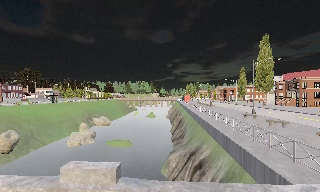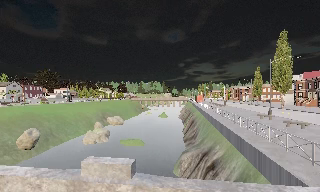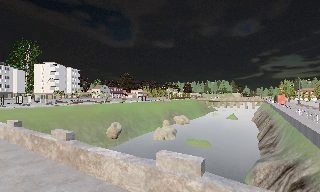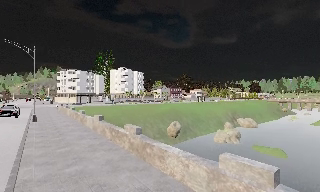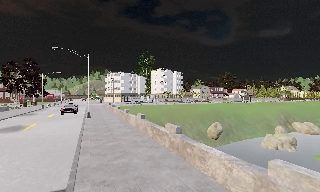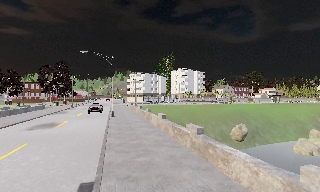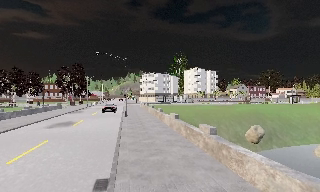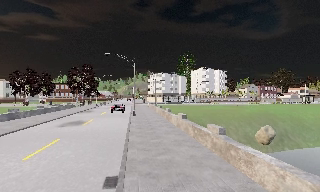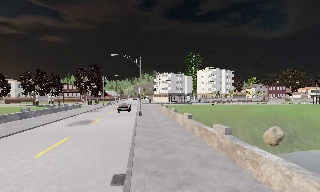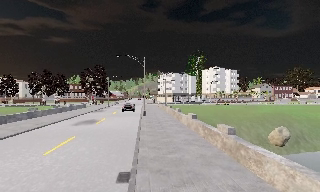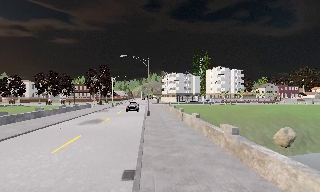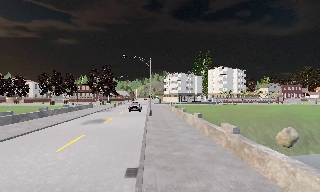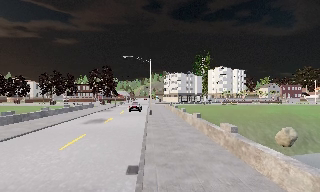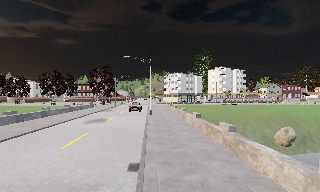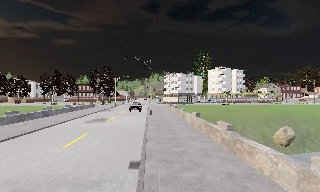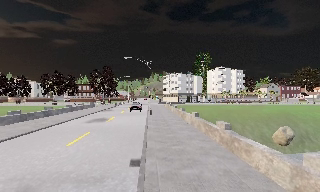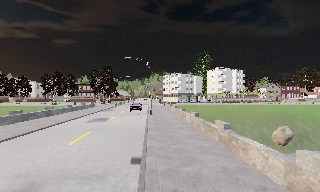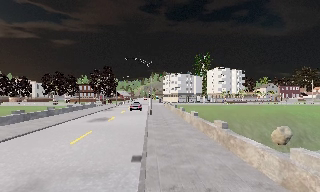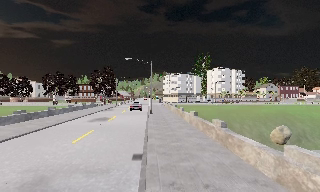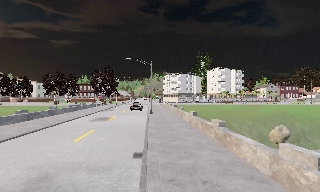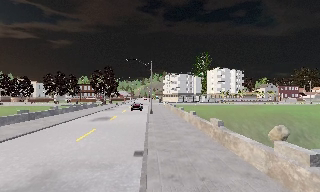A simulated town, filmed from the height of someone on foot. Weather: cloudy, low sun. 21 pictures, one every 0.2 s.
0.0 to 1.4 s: The scene slides to the right, as the camera pans about 75 degrees to its left. It travels backward, about 1 m.
1.4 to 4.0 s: The camera travels backward, about 2.5 m, so what stands in front gets smaller.
The film runs backward here.
